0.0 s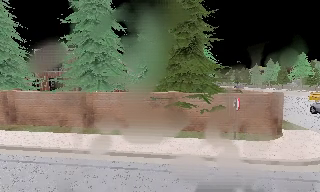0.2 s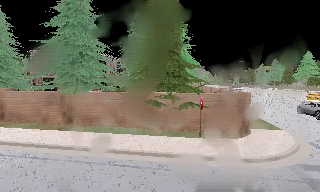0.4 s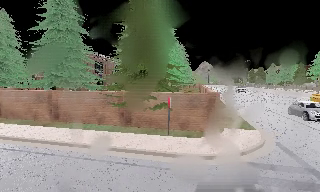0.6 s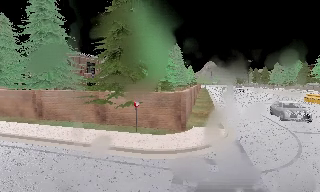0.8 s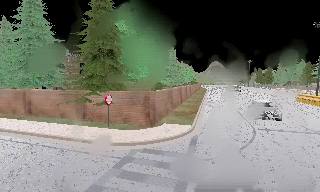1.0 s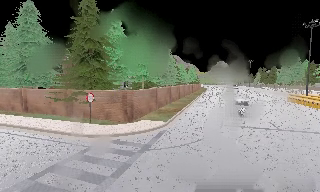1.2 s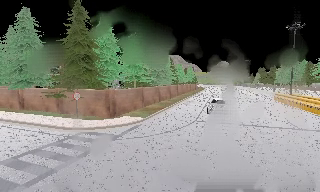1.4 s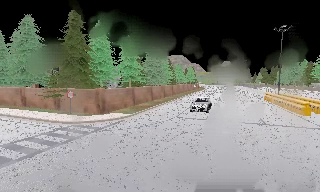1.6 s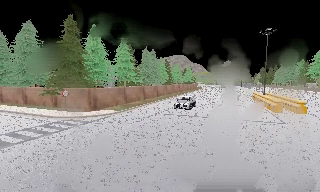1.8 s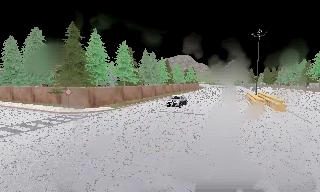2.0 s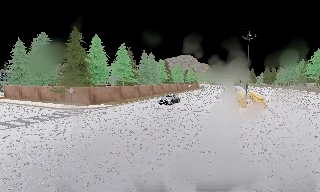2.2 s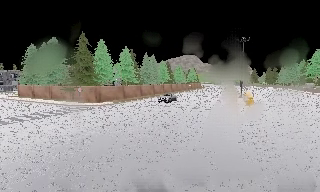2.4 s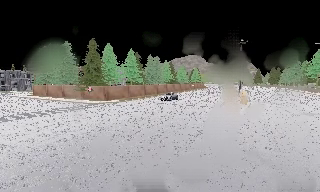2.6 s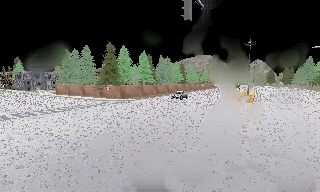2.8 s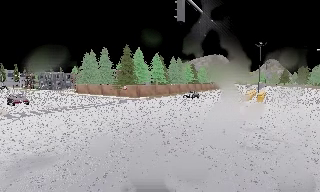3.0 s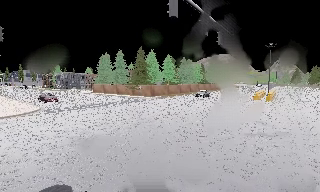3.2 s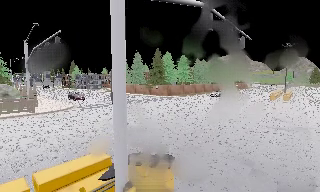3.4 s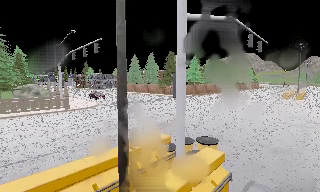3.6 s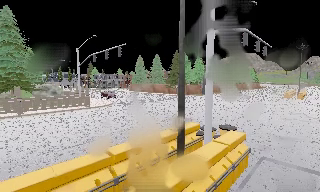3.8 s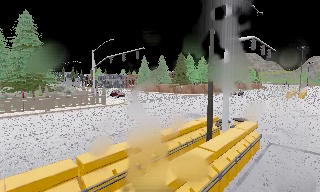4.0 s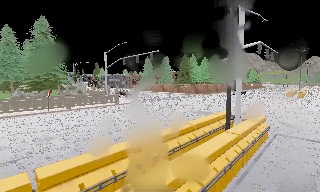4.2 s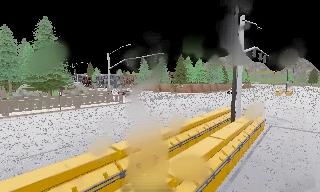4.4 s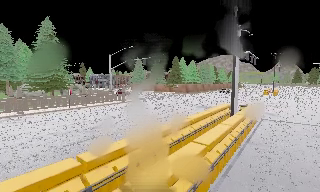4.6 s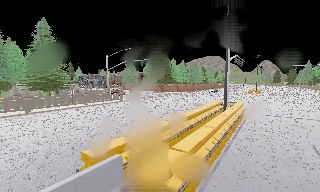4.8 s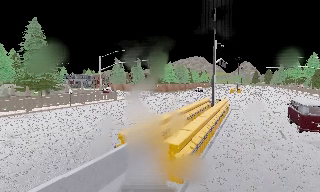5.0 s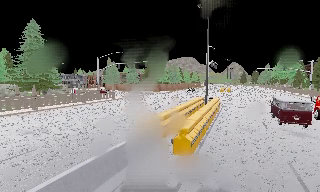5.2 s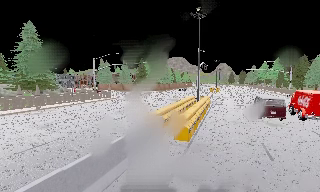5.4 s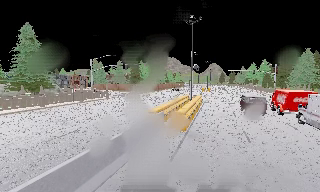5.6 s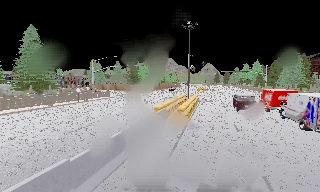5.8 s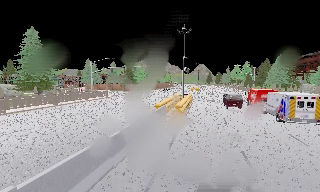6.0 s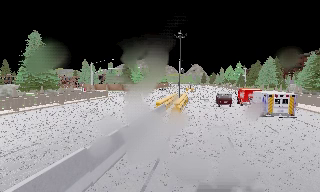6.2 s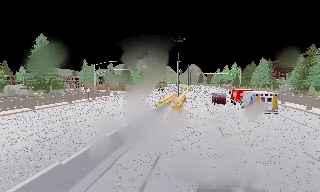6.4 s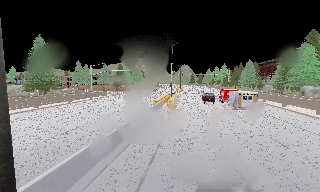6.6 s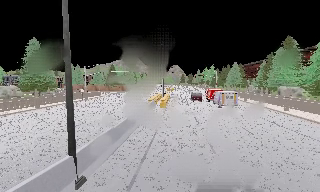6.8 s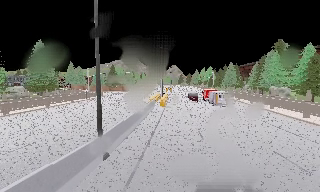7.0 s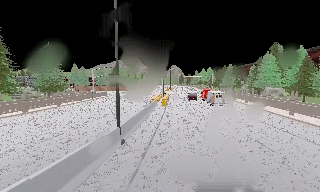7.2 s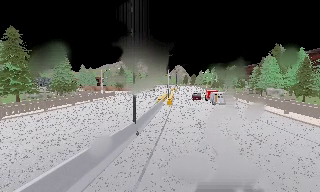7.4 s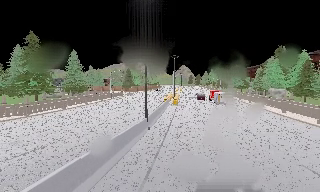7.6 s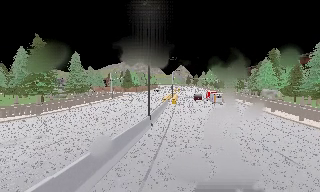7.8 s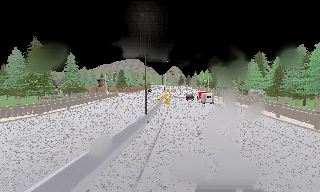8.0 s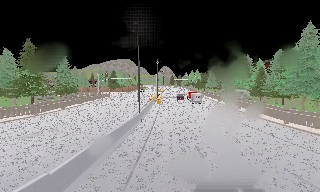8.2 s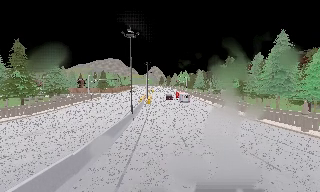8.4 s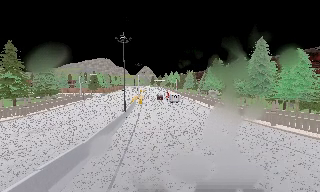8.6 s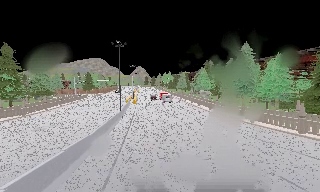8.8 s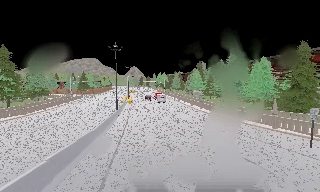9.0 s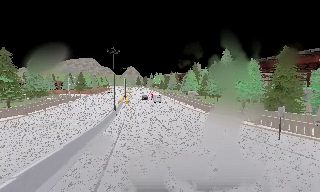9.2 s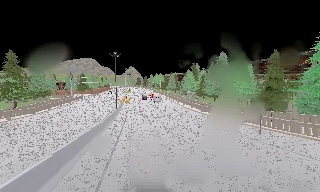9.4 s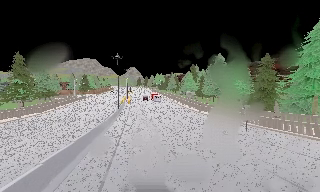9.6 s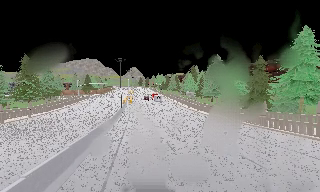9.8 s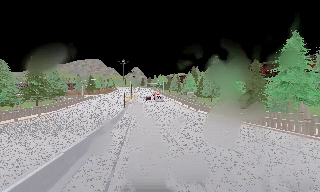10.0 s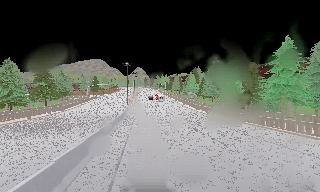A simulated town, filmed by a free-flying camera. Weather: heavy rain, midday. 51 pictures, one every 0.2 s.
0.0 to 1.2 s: The camera pans to its left, which is counterclockwise from overhead, by about 15 degrees. It travels to its right, about 14 m, so close, fixed things drift to the left.
1.2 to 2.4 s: The camera travels backward and to its right, about 14 m, so what stands in front gets smaller.
2.4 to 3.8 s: The camera swings to its left by about 15 degrees, and the scene slides to the right. It travels backward and to its left, about 15 m, so what stands in front gets smaller.
3.8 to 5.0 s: The camera pans to its right, which is clockwise from overhead, by about 20 degrees. It travels backward and to its left, about 12 m, so what stands in front gets smaller.
5.0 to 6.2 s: The camera pans to its right, which is clockwise from overhead, by about 15 degrees. It travels backward, about 12 m, so what stands in front gets smaller.
6.2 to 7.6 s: The camera travels backward, about 16 m, so what stands in front gets smaller.
7.6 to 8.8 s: The camera pans to its right, which is clockwise from overhead, by about 15 degrees. It travels backward, about 12 m, so what stands in front gets smaller.
8.8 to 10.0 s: The camera travels backward, about 12 m, so what stands in front gets smaller.
The film runs backward here.
